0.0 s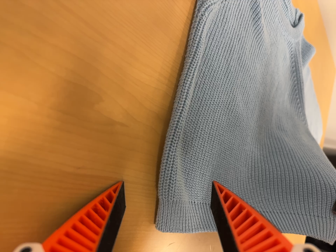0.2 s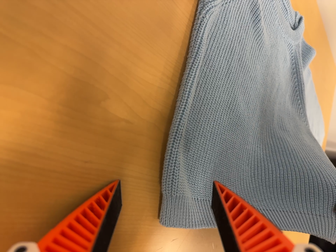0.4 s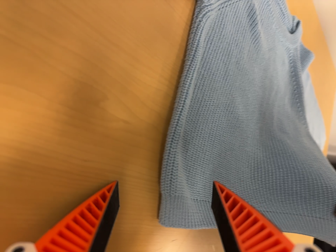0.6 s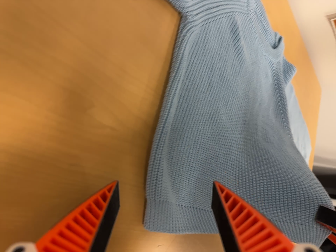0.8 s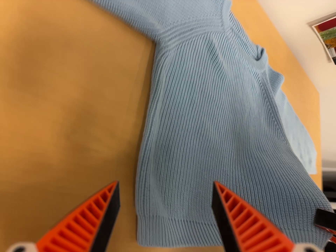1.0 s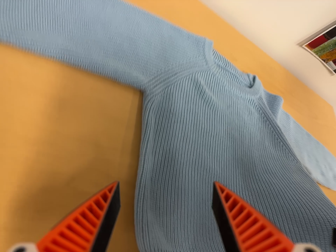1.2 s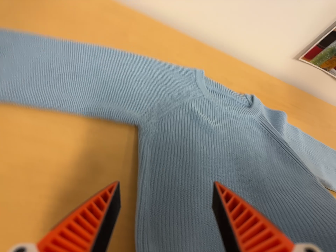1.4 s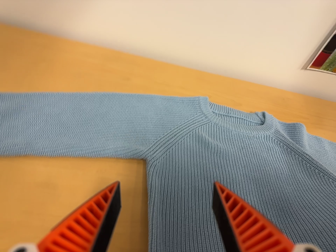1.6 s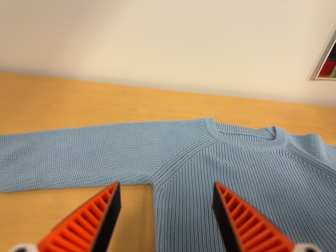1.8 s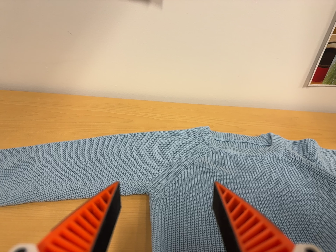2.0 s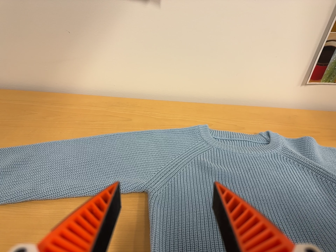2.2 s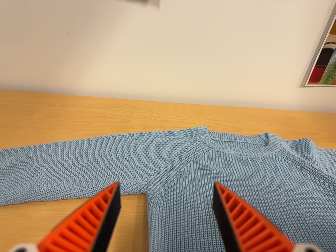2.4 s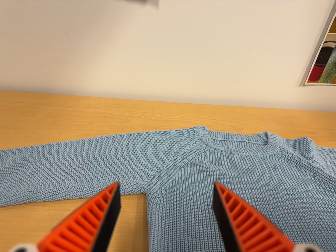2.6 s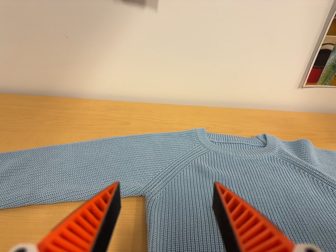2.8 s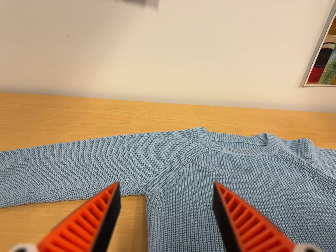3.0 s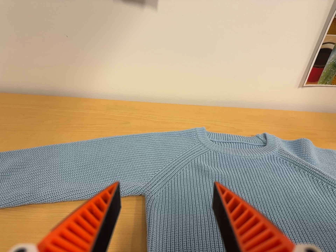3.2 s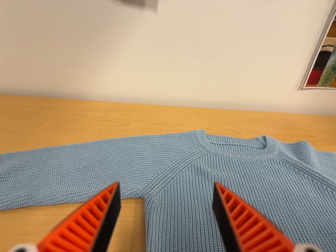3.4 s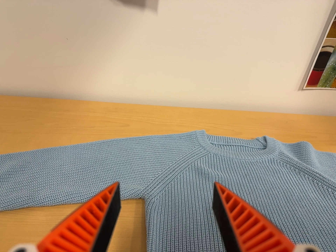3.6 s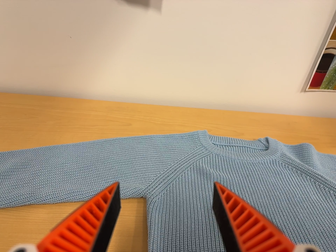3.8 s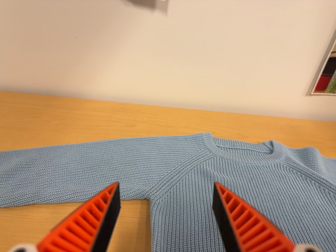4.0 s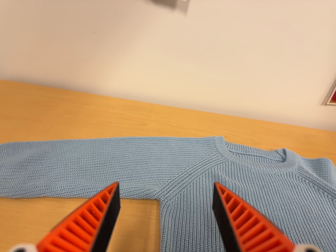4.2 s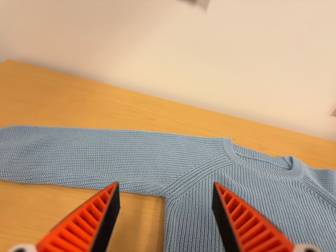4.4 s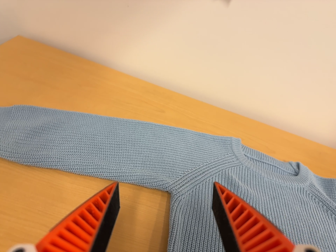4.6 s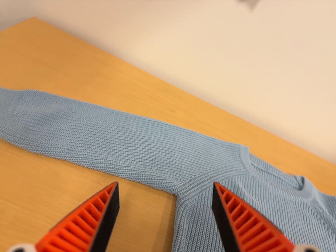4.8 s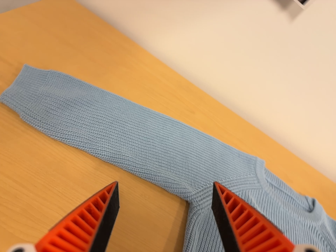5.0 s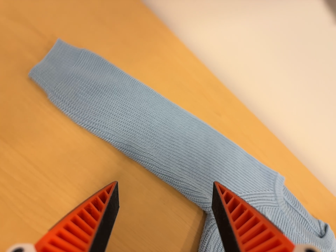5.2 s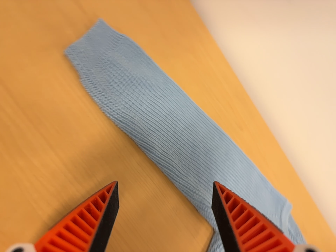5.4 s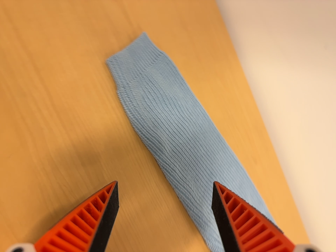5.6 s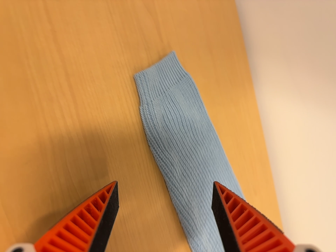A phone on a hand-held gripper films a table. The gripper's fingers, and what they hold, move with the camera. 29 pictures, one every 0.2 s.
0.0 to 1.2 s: The camera pans to its left by about 15 degrees. It travels to its right and backward, about 16 cm. Its aim tips toward the top of its view by about 25 degrees, and the scene shifts downward. It rolls about its line of sight by about 25 degrees, and the scene rotates counterclockwise.
1.2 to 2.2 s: The camera pans to its left by about 15 degrees. It travels to its right, about 10 cm. Its aim tips toward the top of its view by about 20 degrees, and the scene shifts downward. It rolls about its line of sight by about 15 degrees, and the scene rotates counterclockwise.
2.2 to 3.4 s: The camera keeps its place and its aim.
3.4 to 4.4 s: The camera travels to its left, about 7 cm, so close, fixed things drift to the right. It rolls about its line of sight by about 15 degrees, and the scene rotates clockwise.
4.4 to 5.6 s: The camera travels to its left and toward the top of its view, about 22 cm, so close, fixed things drift to the right. It rolls about its line of sight by about 55 degrees, and the scene rotates clockwise.
The film runs backward here.
